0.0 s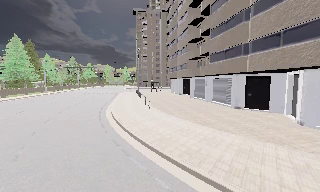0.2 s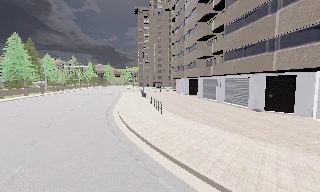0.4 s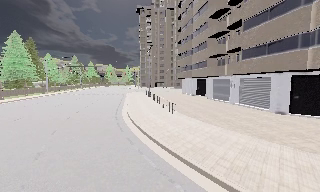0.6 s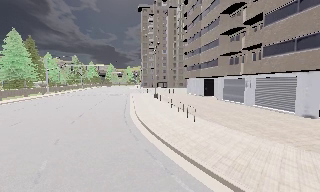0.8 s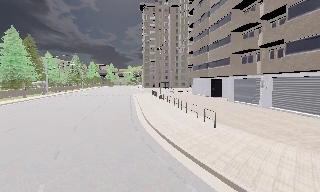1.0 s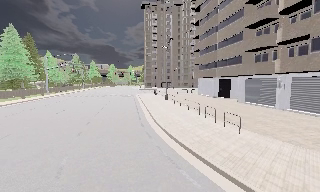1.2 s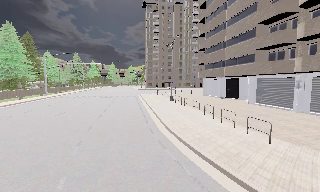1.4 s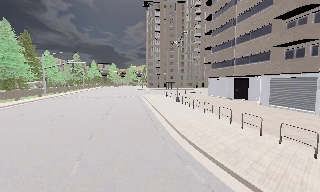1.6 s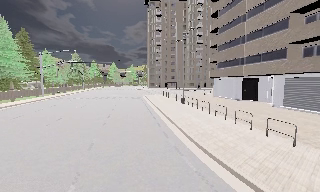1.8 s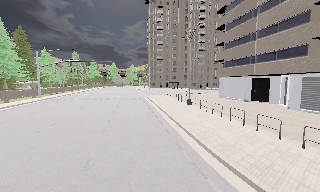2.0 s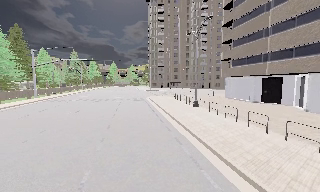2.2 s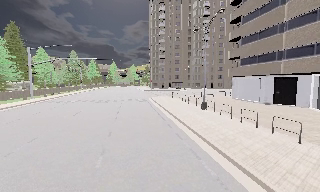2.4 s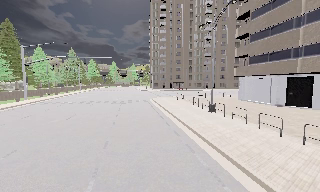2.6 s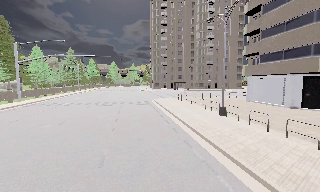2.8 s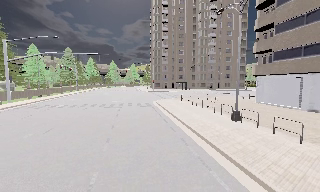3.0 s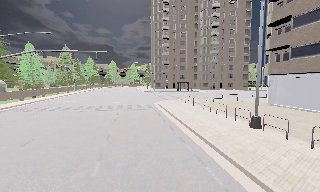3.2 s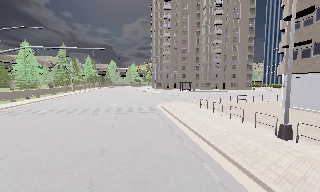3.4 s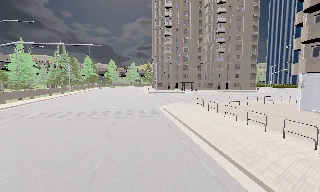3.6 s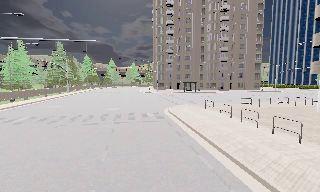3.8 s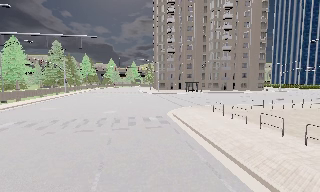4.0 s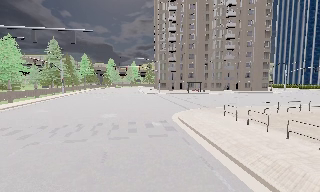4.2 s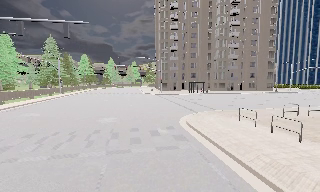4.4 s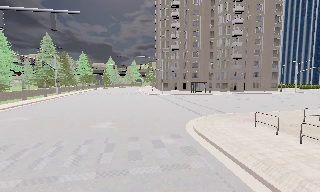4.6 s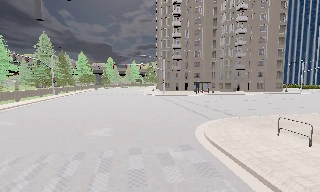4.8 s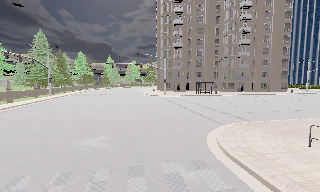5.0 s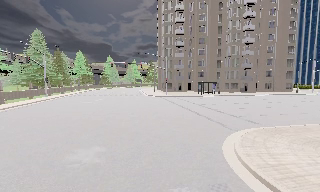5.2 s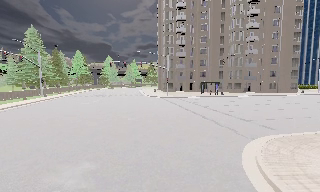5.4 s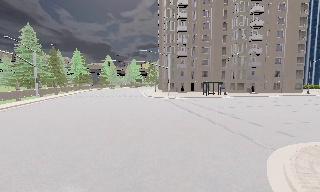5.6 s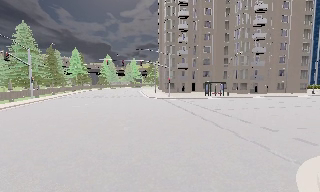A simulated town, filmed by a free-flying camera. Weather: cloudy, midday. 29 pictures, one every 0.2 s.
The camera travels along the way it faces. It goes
forward.
0.0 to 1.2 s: The camera travels forward and to its left, about 9 m, so what stands in front looms larger.
1.2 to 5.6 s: The camera travels forward, about 35 m, so what stands in front looms larger.
The film runs forward here.
